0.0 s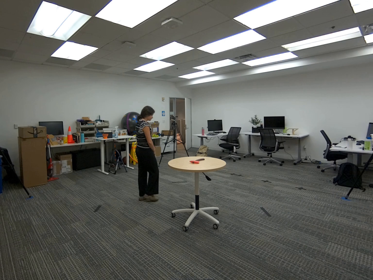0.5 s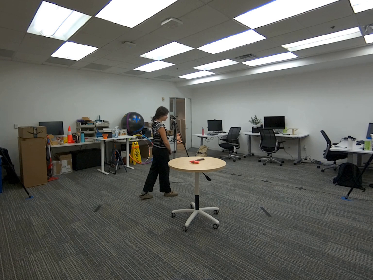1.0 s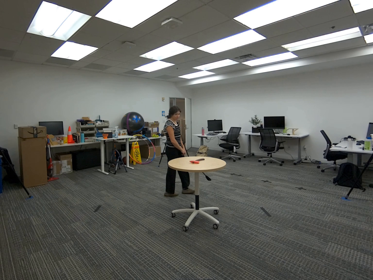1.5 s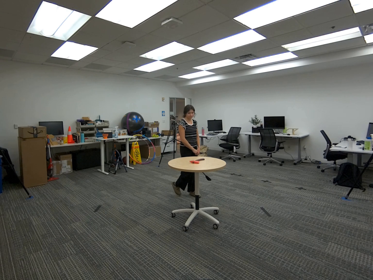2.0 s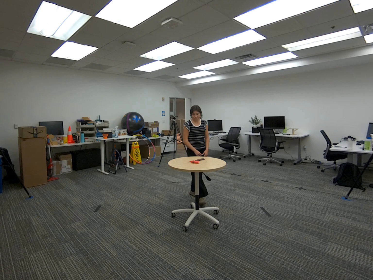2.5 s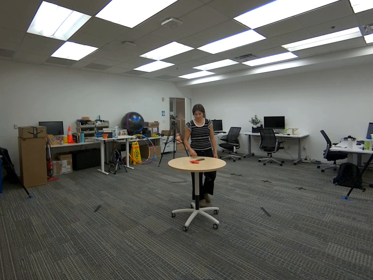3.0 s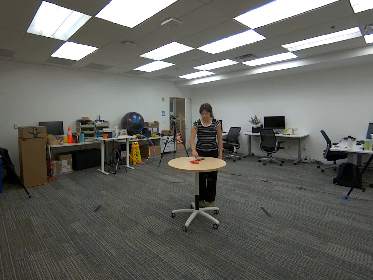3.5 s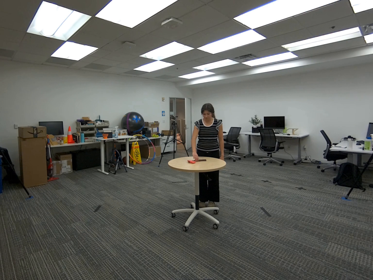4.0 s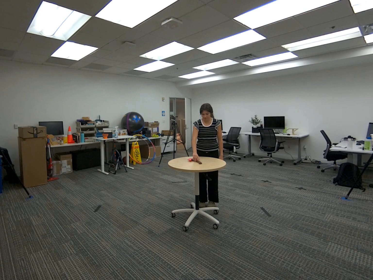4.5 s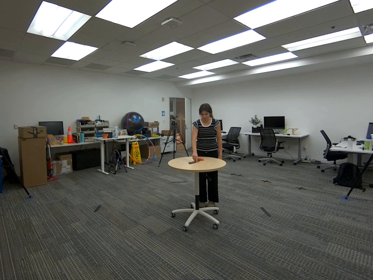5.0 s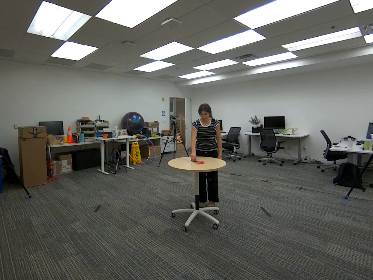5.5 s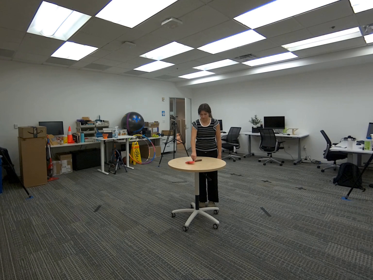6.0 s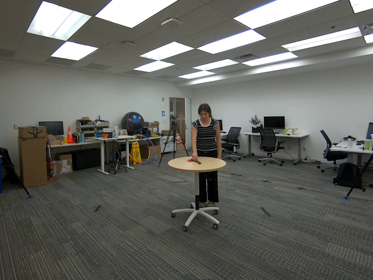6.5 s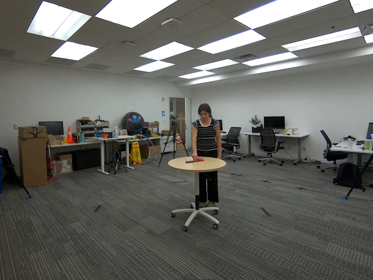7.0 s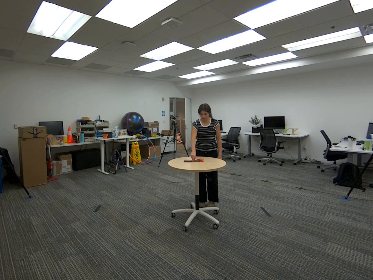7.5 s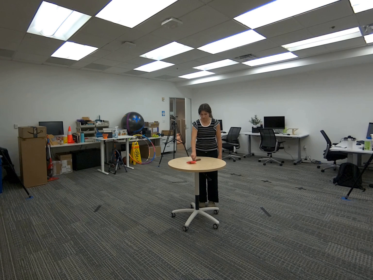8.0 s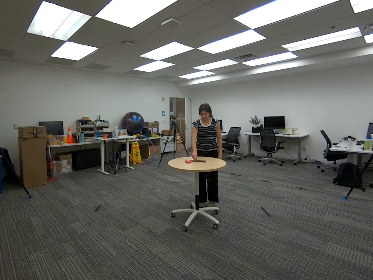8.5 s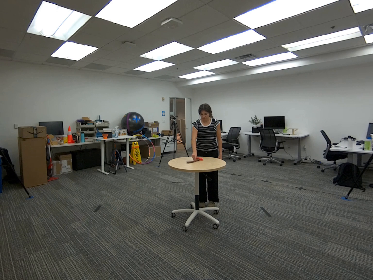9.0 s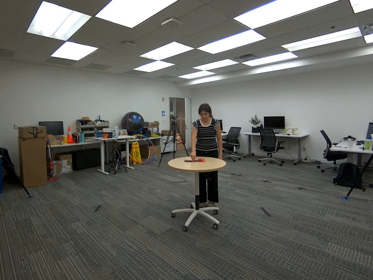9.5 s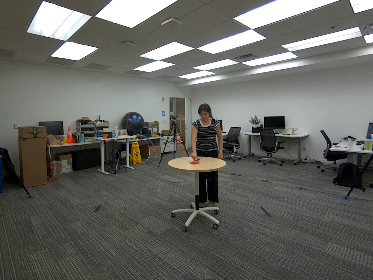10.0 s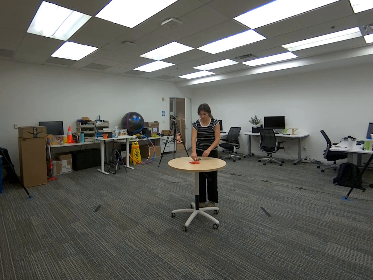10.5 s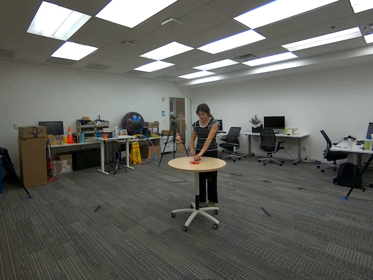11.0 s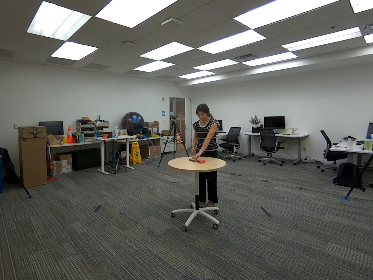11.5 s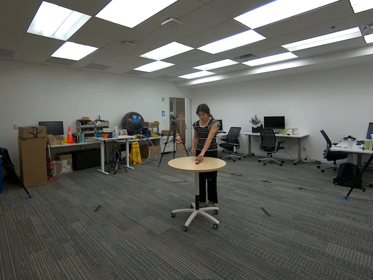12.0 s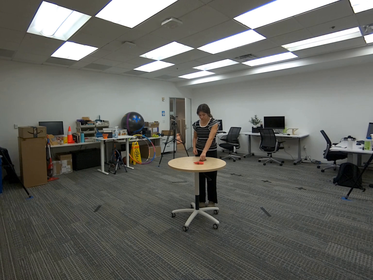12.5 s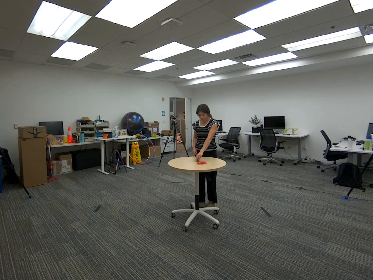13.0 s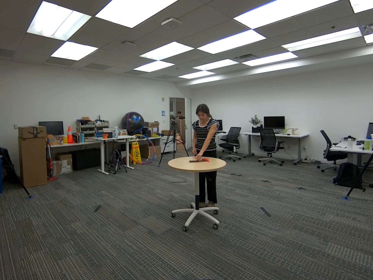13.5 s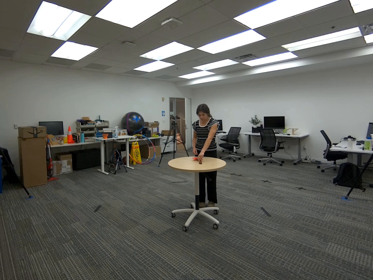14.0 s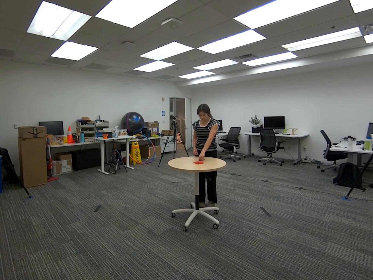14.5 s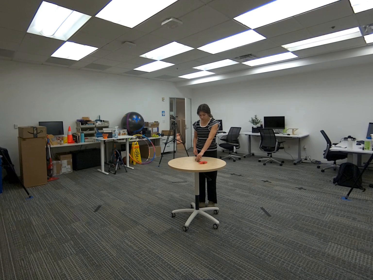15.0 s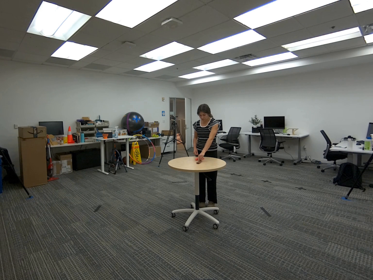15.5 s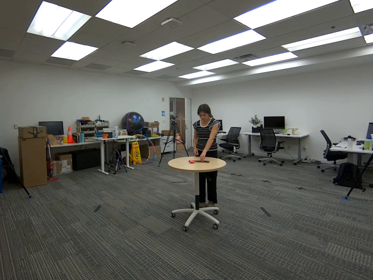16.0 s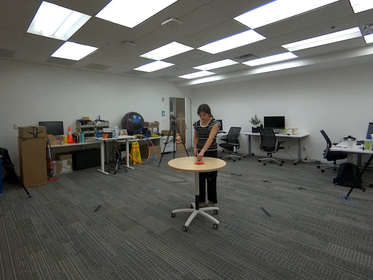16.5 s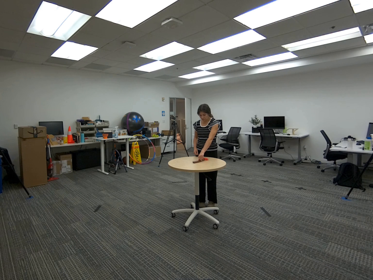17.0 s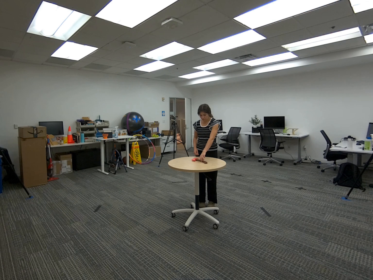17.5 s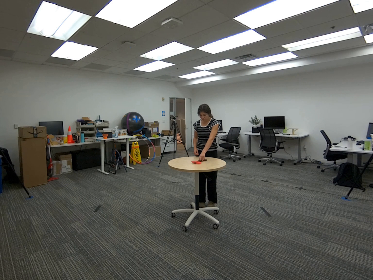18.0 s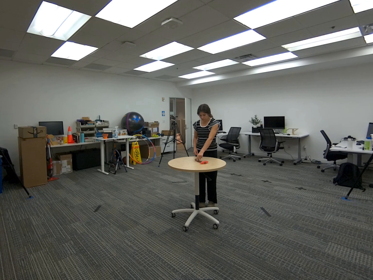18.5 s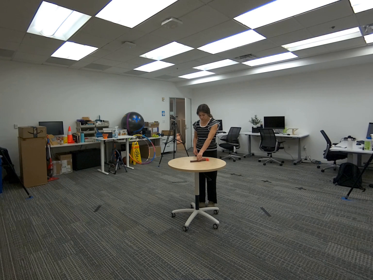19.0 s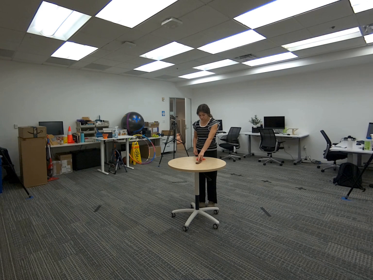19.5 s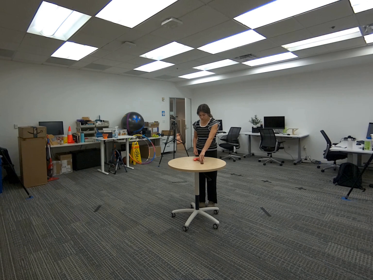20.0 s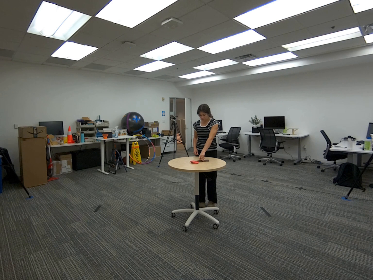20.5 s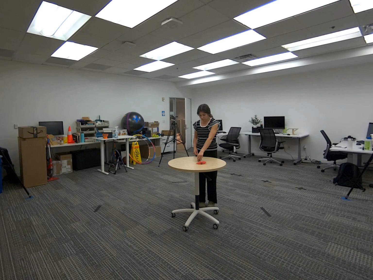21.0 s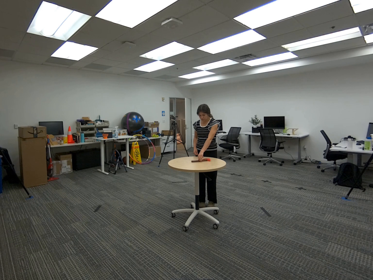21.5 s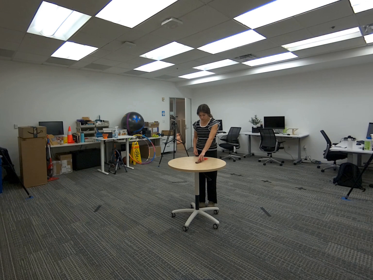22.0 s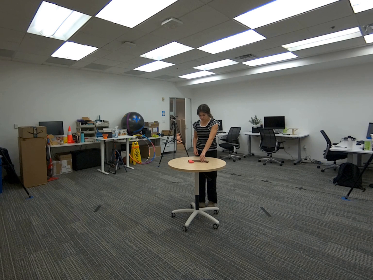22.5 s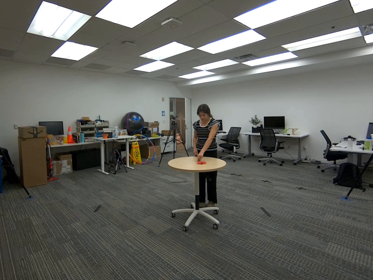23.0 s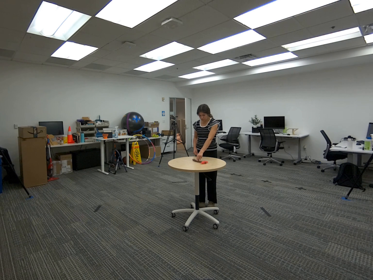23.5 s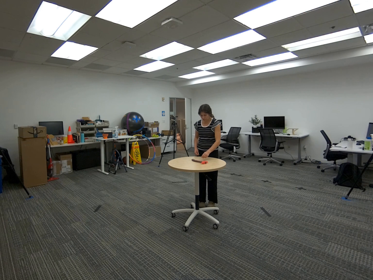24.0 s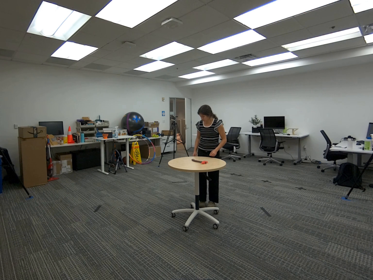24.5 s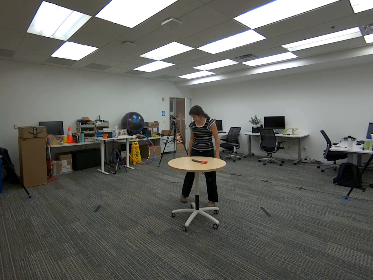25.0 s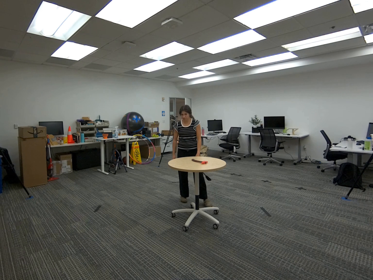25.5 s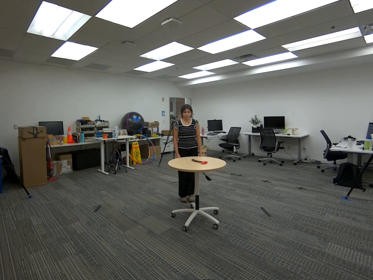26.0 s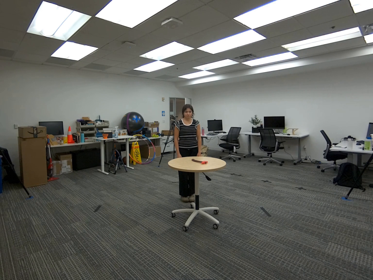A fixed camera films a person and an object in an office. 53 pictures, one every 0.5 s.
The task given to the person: Walk to the round table with the hatchet on top. Reach out and grasp the hatchet with your right hand, then rotate it. Switch to your left hand and rotate the hatchet in the opposite direction. Continue alternating the action between both hands until the sequence ends.
